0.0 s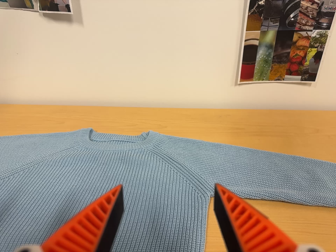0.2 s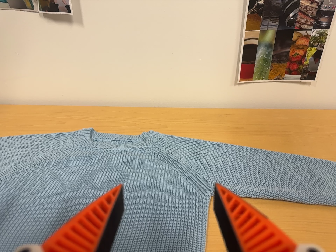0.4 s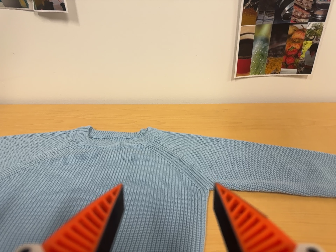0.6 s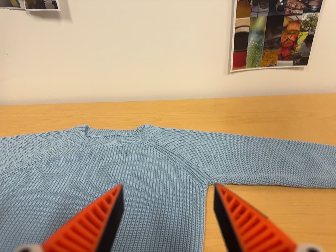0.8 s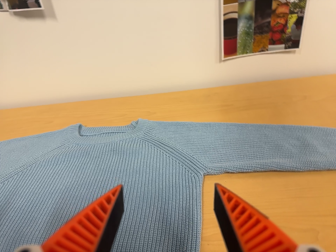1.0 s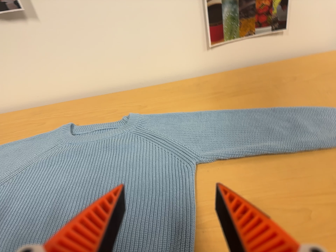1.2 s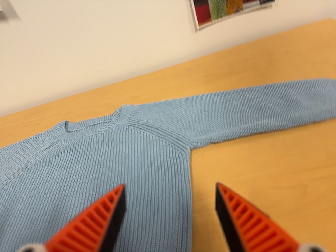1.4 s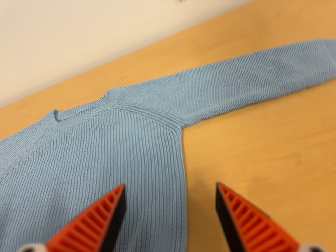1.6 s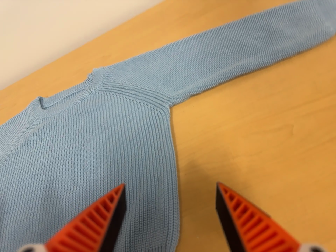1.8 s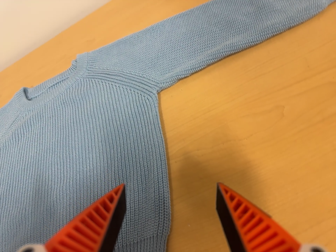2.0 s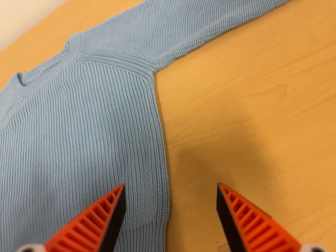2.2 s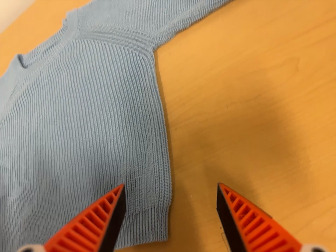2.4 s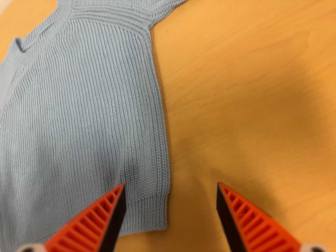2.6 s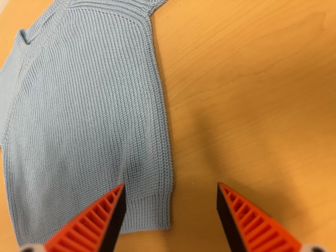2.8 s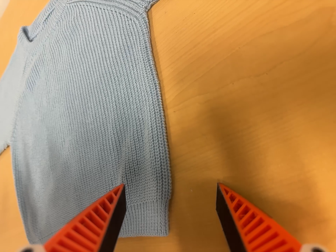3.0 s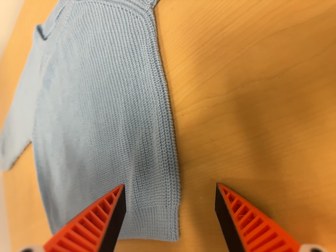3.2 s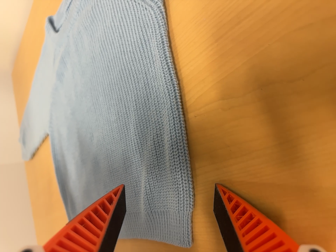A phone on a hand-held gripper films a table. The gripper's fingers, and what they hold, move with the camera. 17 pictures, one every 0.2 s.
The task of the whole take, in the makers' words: fold up.
0.0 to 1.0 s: The camera travels to its right, about 4 cm, so close, fixed things drift to the left. It rolls about its line of sight by about 10 degrees, and the scene rotates counterclockwise.
1.0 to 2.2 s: The camera travels to its right, forward and toward the top of its view, about 12 cm, so close, fixed things drift to the left. Its aim tips toward the bottom of its view by about 30 degrees, and the scene shifts upward. It rolls about its line of sight by about 20 degrees, and the scene rotates counterclockwise.
2.2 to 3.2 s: The camera pans to its left by about 20 degrees. It travels toward the top of its view, to its right and forward, about 12 cm. Its aim tips toward the bottom of its view by about 20 degrees.
The film runs forward here.
